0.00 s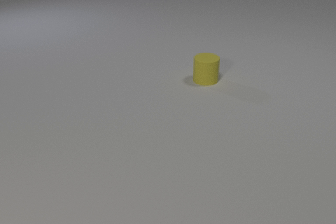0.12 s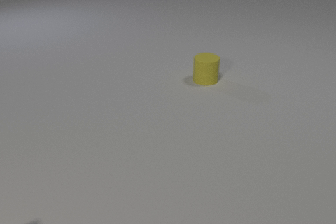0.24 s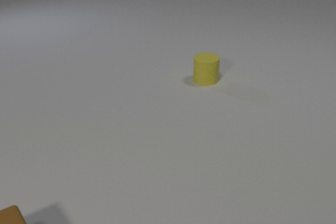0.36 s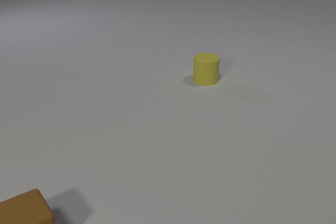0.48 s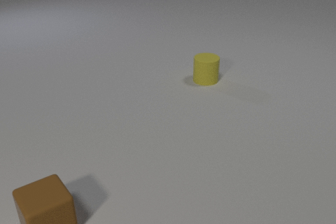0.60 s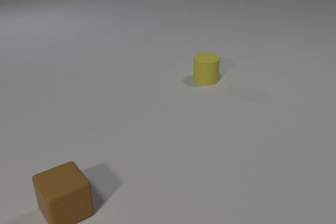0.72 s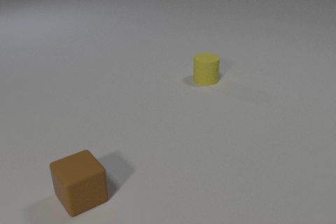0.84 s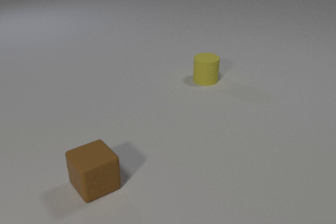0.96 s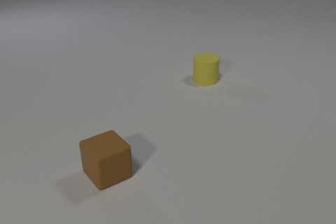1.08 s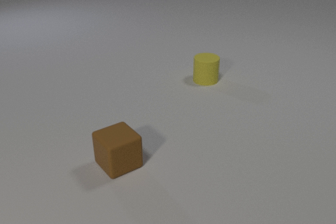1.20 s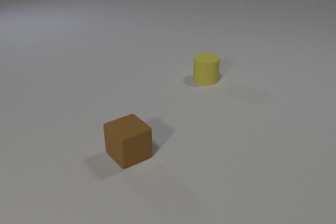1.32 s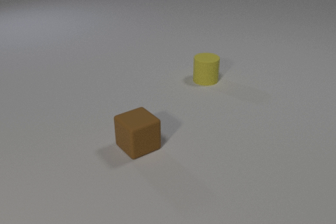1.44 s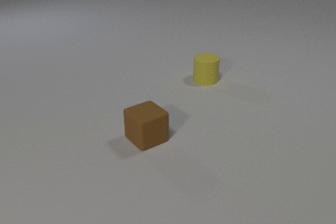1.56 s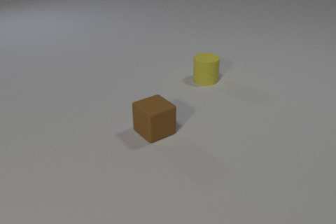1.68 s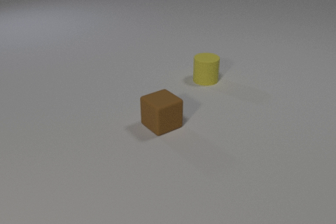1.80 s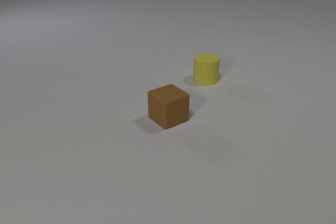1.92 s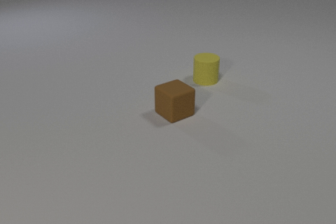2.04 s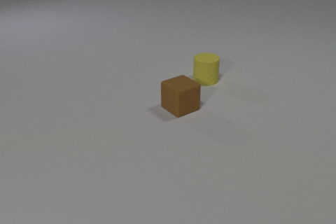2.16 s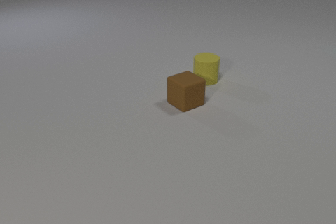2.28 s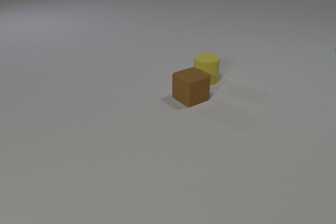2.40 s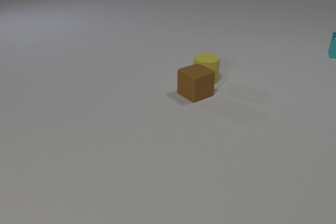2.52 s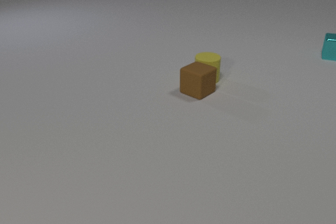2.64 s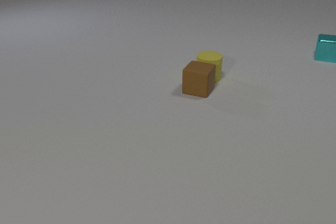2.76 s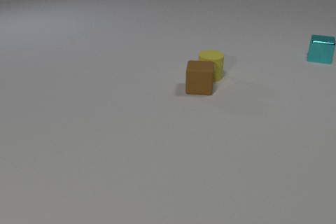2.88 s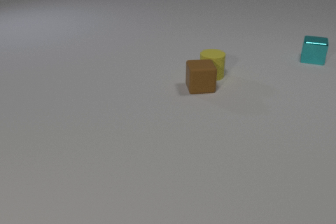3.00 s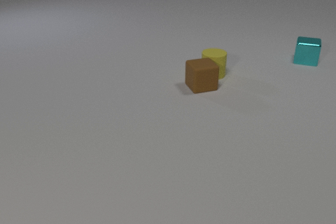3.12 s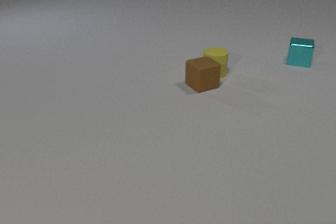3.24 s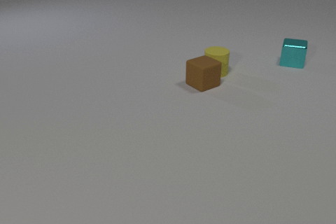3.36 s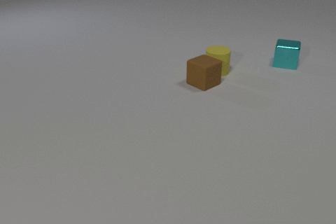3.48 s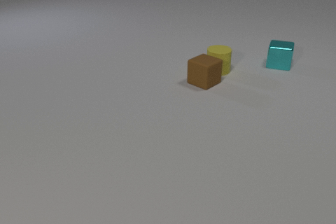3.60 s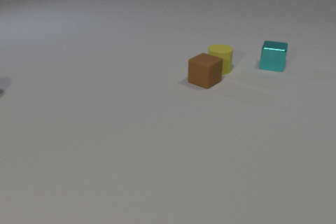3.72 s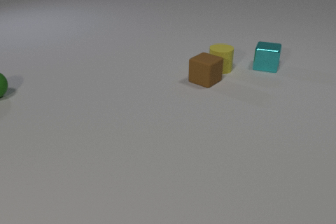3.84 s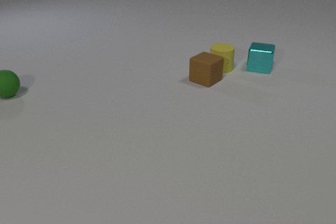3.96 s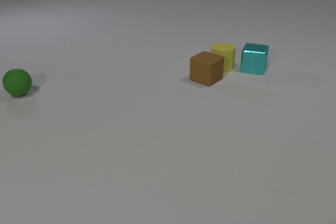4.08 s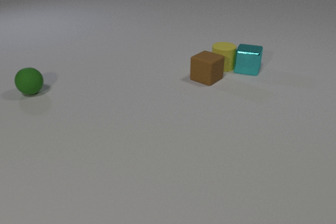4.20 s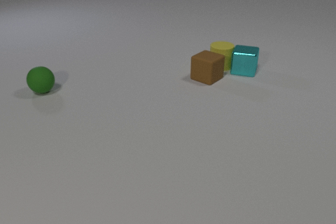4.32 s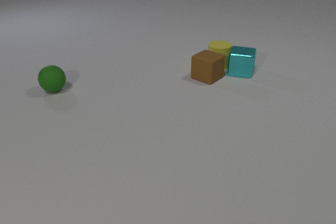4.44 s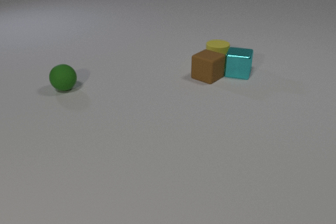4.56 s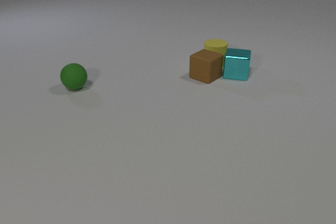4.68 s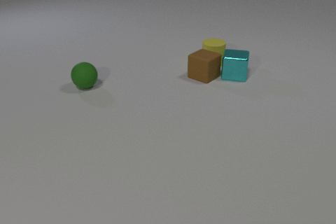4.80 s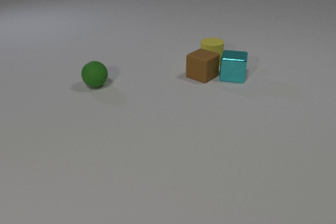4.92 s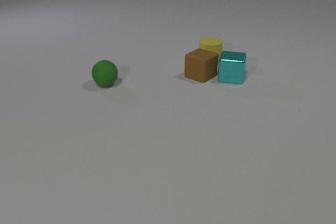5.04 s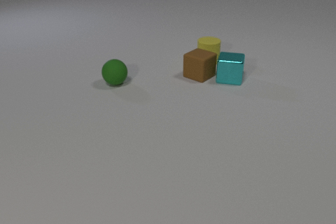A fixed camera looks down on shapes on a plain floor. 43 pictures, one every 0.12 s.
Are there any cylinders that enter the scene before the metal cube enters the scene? no.
What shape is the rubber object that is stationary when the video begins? cylinder.
How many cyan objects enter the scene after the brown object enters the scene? 1.
0.00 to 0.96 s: The brown rubber cube comes in at the bottom edge, slides to the right and away from the camera.
0.96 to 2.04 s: The brown rubber cube slides away from the camera and to the right.
2.04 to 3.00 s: The brown rubber cube slides away from the camera and to the right, spins so that its near face slides to the right, counterclockwise seen from above. The yellow rubber cylinder slides away from the camera and to the right. The cyan metal cube comes in at the right edge, slides to the left and toward the camera. The brown rubber cube and the yellow rubber cylinder collide.
3.00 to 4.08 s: The brown rubber cube slides away from the camera, spins counterclockwise seen from above by about 30 degrees, its near face sliding to the right. The yellow rubber cylinder slides away from the camera and to the right. The cyan metal cube slides to the left and toward the camera. The green rubber sphere comes in at the left edge, rolls to the right. The yellow rubber cylinder and the cyan metal cube collide.
4.08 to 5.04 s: The brown rubber cube slides to the left and away from the camera. The yellow rubber cylinder slides to the left and away from the camera. The cyan metal cube slides toward the camera and to the left. The green rubber sphere rolls to the right. The brown rubber cube and the cyan metal cube collide.
